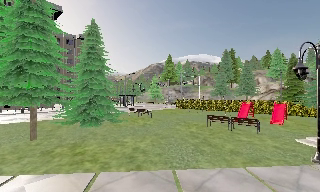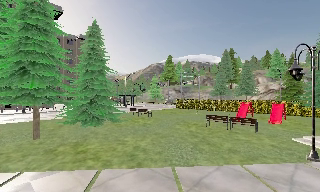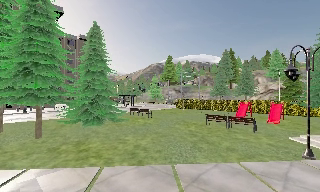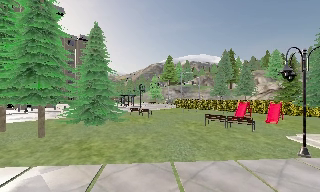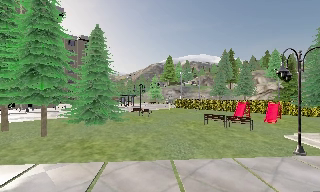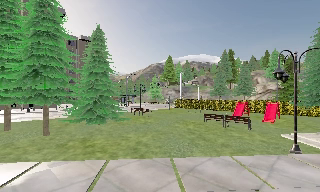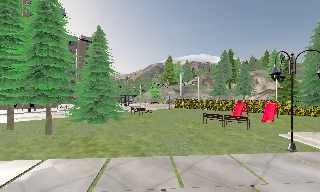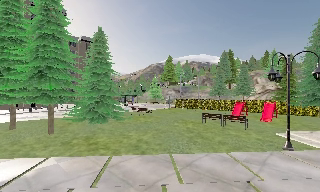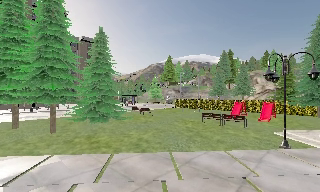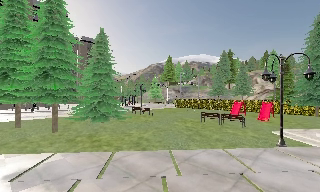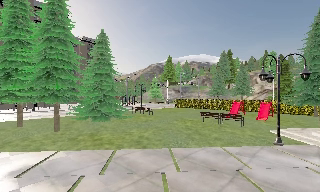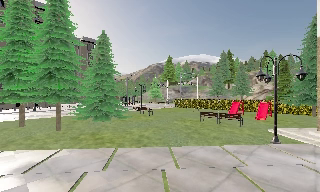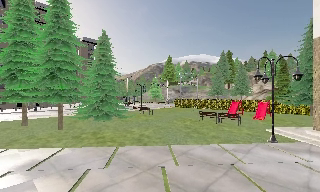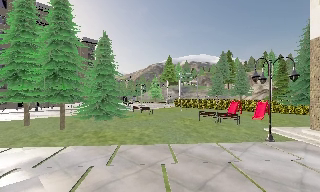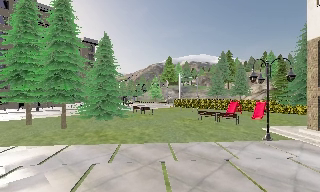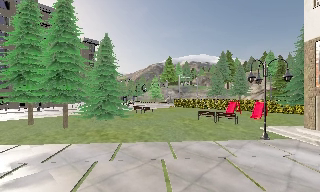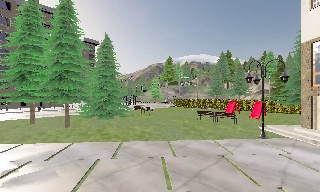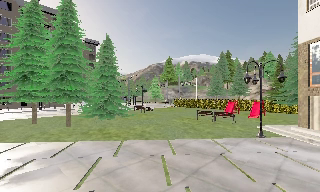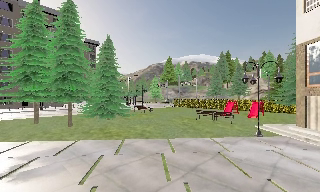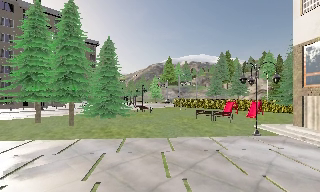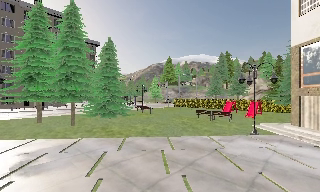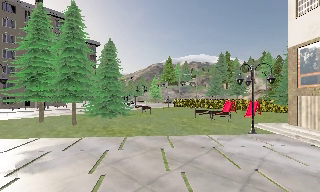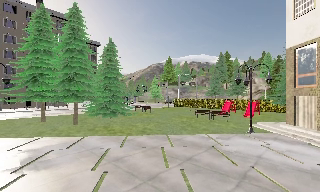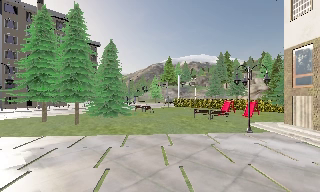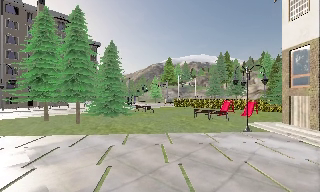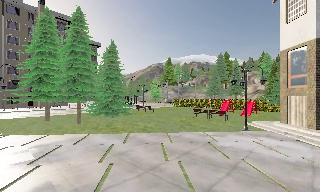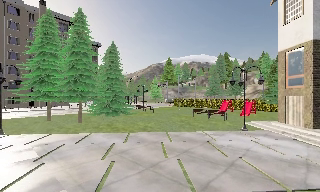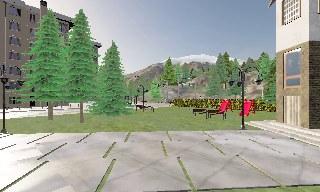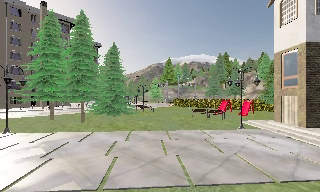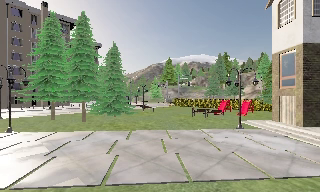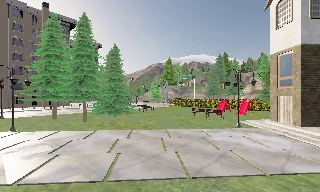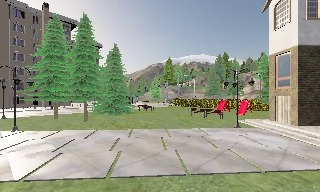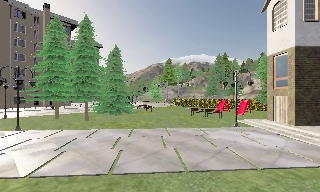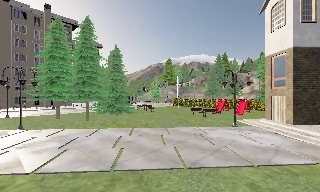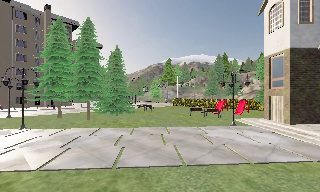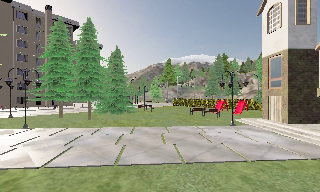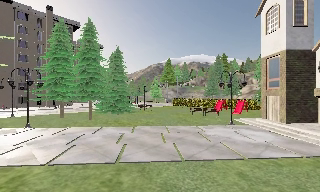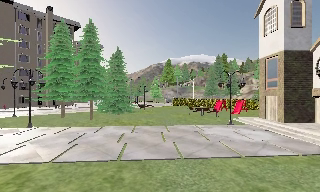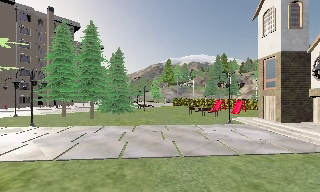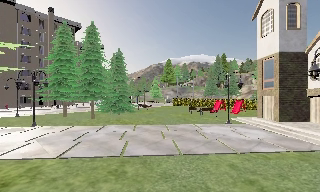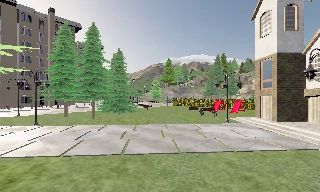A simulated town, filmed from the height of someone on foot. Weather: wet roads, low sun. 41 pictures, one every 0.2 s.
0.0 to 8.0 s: The camera travels backward, about 9 m, so what stands in front gets smaller.
The film runs backward here.
